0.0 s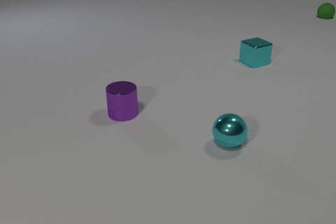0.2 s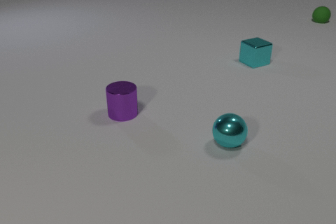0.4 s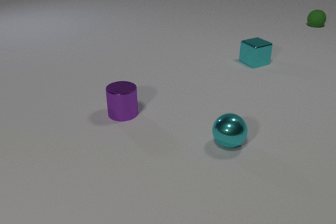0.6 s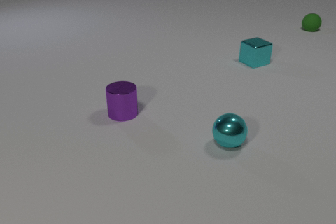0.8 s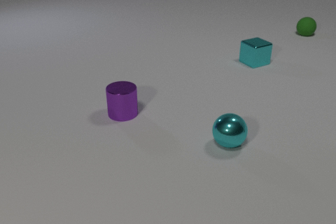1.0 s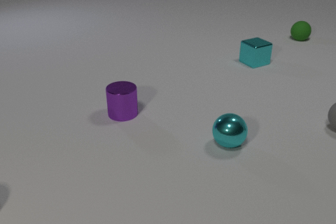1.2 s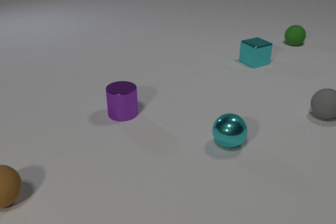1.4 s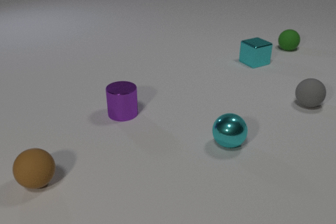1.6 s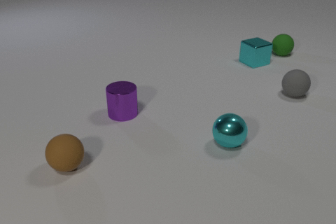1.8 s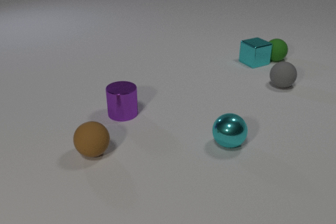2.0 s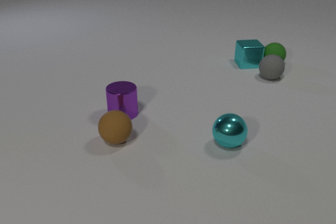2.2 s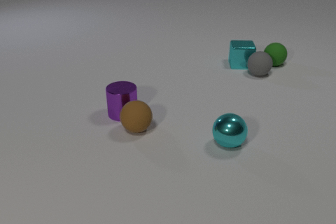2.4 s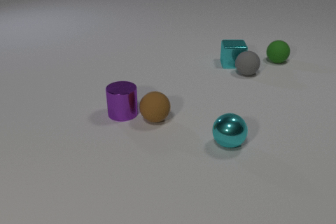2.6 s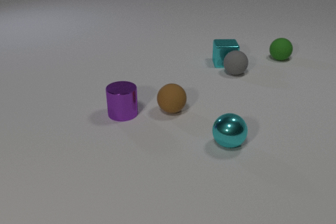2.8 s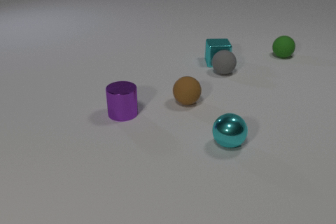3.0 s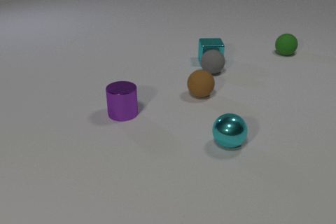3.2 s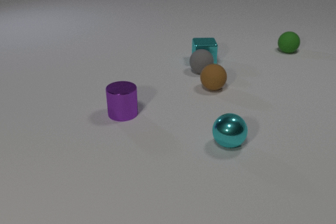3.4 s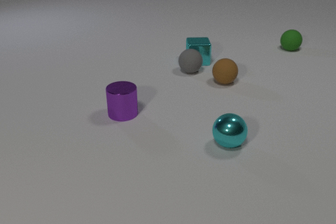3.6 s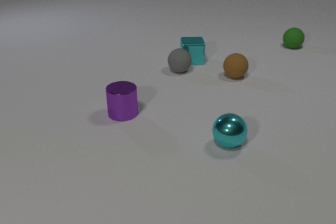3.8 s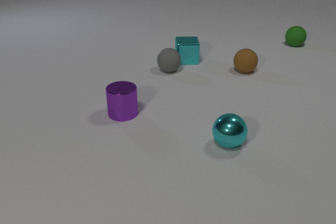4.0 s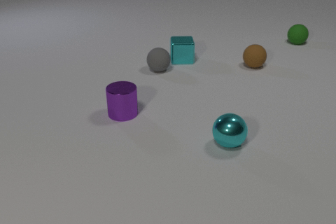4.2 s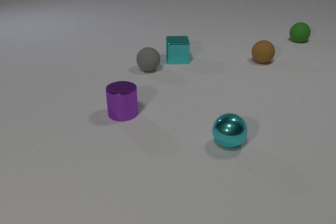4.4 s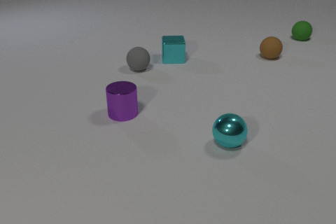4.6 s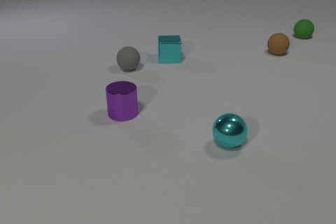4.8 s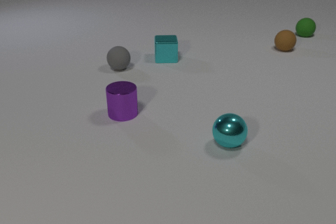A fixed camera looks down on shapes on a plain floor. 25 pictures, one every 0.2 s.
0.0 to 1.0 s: The gray rubber sphere comes in at the right edge, rolls to the left and away from the camera. The green rubber sphere rolls toward the camera.
1.0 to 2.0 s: The gray rubber sphere rolls away from the camera and to the left. The green rubber sphere rolls toward the camera. The brown rubber sphere comes in at the left edge, rolls to the right and away from the camera. The cyan metal cube slides to the left and toward the camera, spins so that its near face slides to the left, clockwise seen from above. The green rubber sphere and the cyan metal cube collide.
2.0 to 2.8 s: The gray rubber sphere rolls to the left. The green rubber sphere rolls away from the camera. The brown rubber sphere rolls away from the camera and to the right. The cyan metal cube slides to the left. The gray rubber sphere and the green rubber sphere collide. The gray rubber sphere and the cyan metal cube collide.
2.8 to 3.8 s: The gray rubber sphere rolls to the left. The green rubber sphere rolls away from the camera. The brown rubber sphere rolls away from the camera and to the right. The cyan metal cube slides to the left.
3.8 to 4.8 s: The gray rubber sphere rolls to the left. The green rubber sphere rolls away from the camera. The brown rubber sphere rolls away from the camera and to the right. The cyan metal cube slides to the left.
What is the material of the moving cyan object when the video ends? metal.
What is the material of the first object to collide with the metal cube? rubber.
How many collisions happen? 3.
